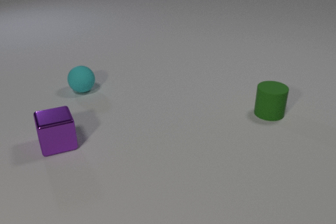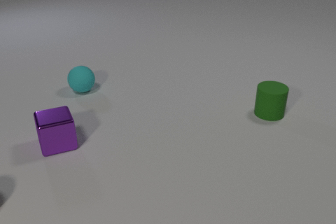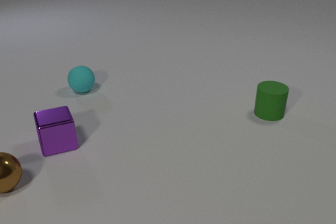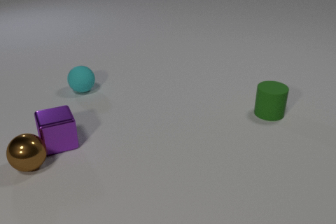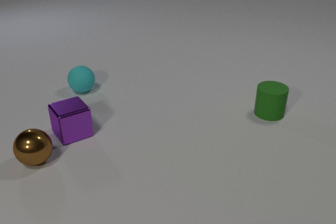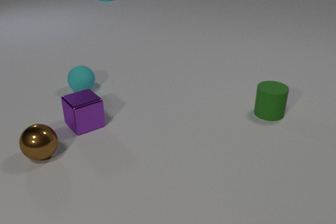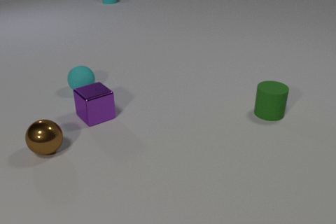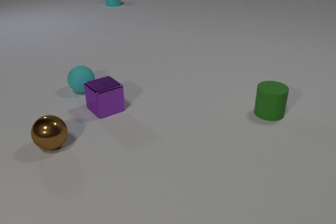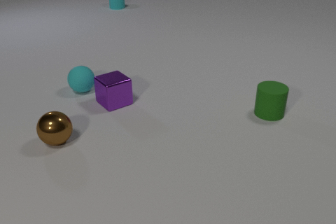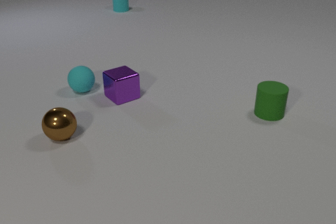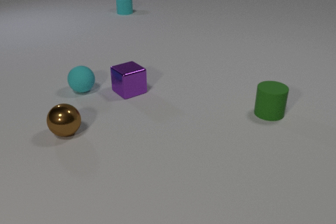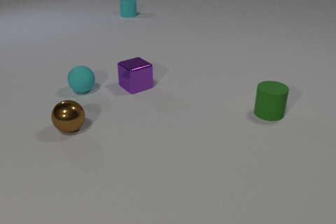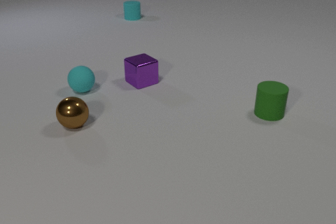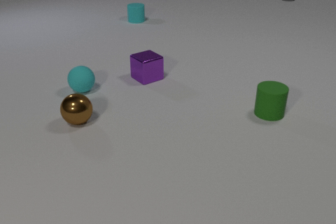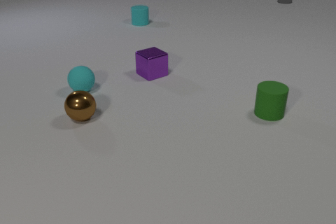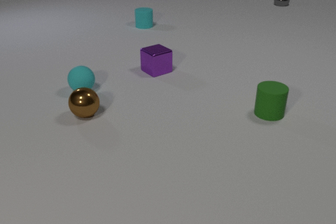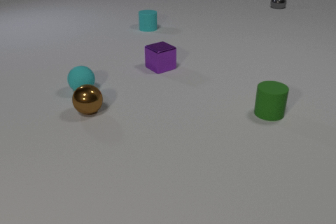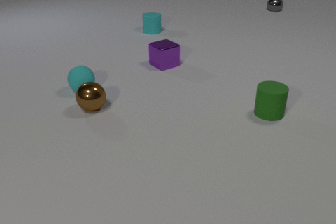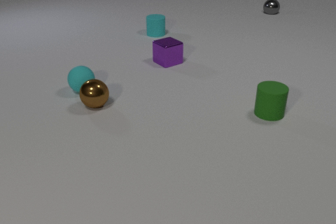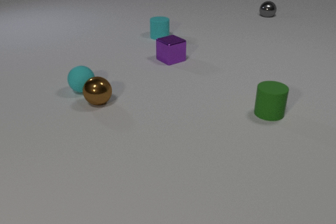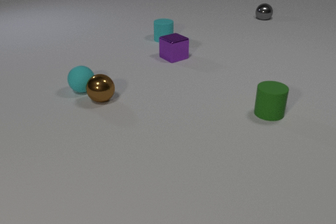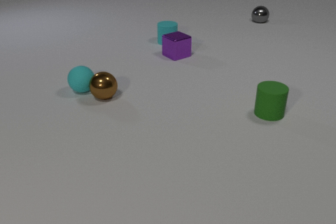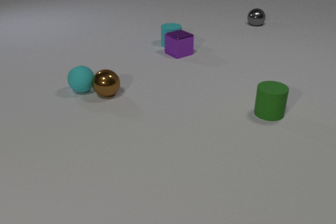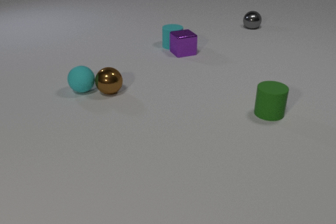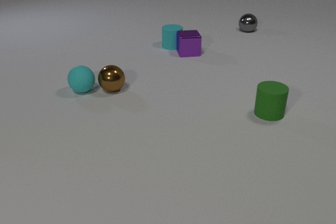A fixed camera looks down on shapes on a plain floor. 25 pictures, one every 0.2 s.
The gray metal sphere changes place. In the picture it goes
toward the camera.
The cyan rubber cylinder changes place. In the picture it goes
toward the camera.
0.0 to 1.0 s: The brown metal sphere comes in at the left edge, rolls to the right and away from the camera. The purple metal cube slides away from the camera and to the right. The cyan rubber cylinder comes in at the top edge, slides toward the camera. The brown metal sphere and the purple metal cube collide.
1.0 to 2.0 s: The brown metal sphere rolls away from the camera and to the right. The purple metal cube slides away from the camera and to the right. The cyan rubber cylinder slides toward the camera.
2.0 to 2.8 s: The brown metal sphere rolls away from the camera and to the right. The purple metal cube slides away from the camera and to the right. The cyan rubber cylinder slides toward the camera. The gray metal sphere comes in at the top edge, rolls toward the camera.
2.8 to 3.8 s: The brown metal sphere rolls away from the camera and to the right. The purple metal cube slides away from the camera and to the right. The cyan rubber cylinder slides toward the camera and to the right. The gray metal sphere rolls toward the camera.
3.8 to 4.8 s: The brown metal sphere rolls away from the camera and to the right. The purple metal cube slides away from the camera and to the right, spins clockwise seen from above by about 30 degrees, its near face sliding to the left. The cyan rubber cylinder slides toward the camera and to the right. The gray metal sphere rolls toward the camera. The purple metal cube and the cyan rubber cylinder collide.
What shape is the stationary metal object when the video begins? cube.
Are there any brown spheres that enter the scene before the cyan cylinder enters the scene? yes.
What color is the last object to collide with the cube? cyan.
